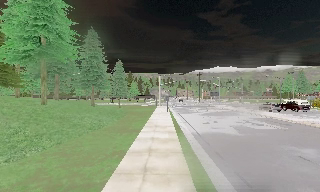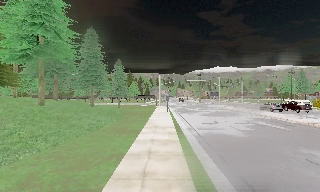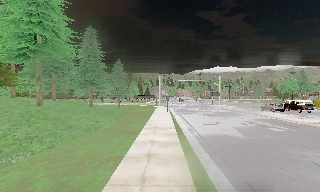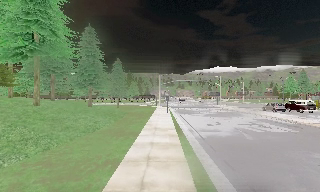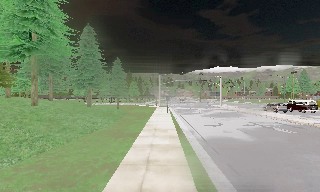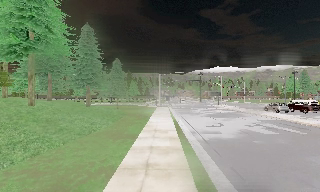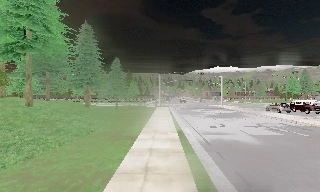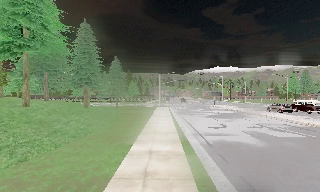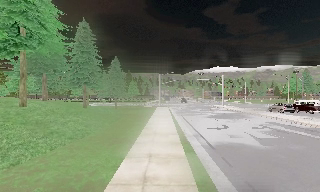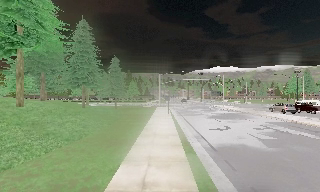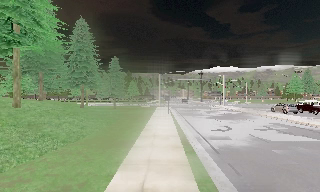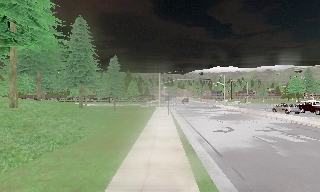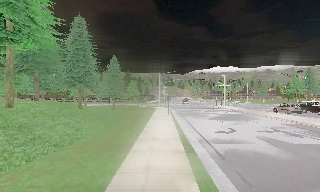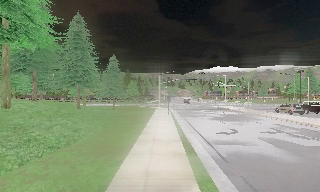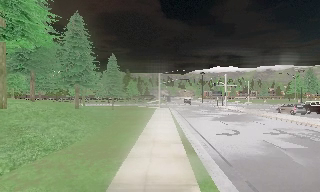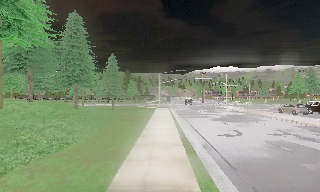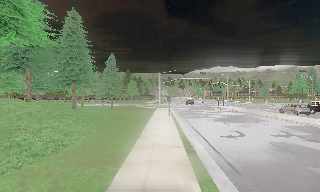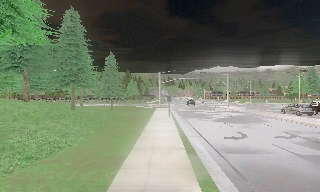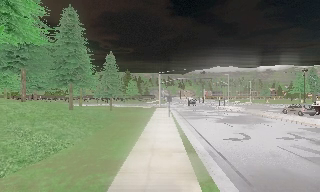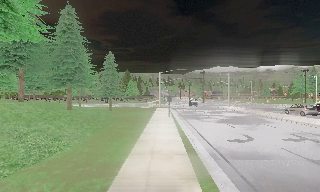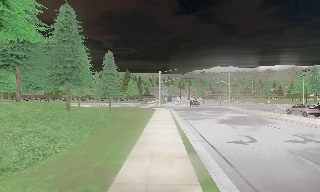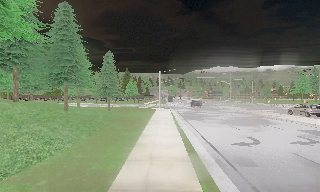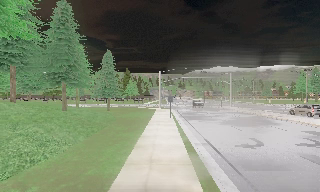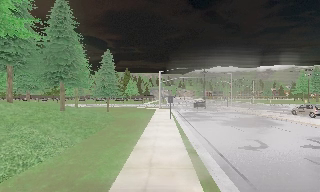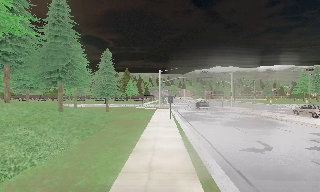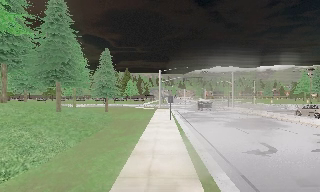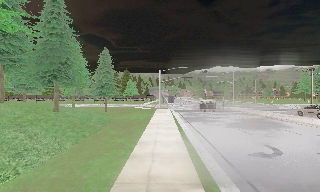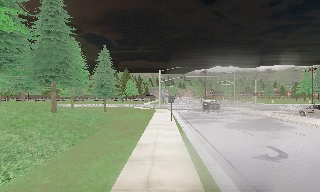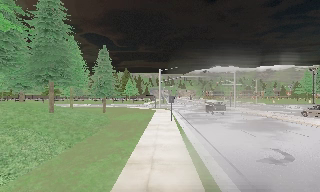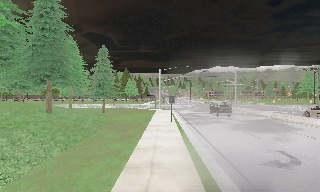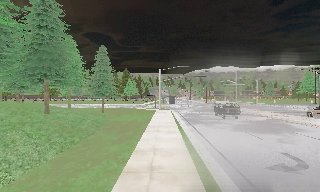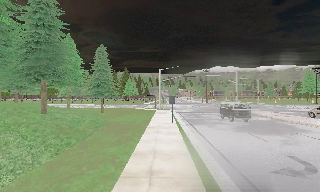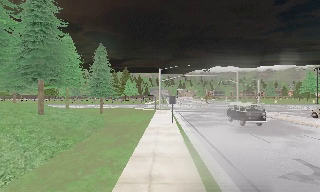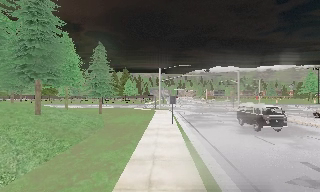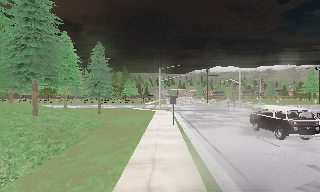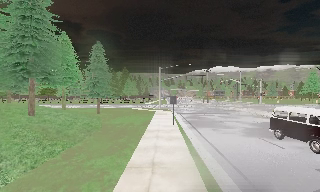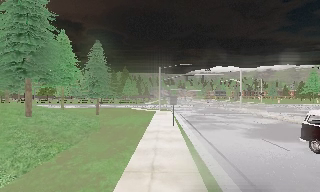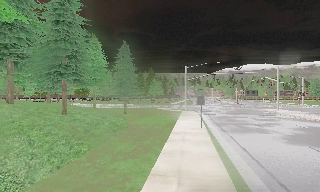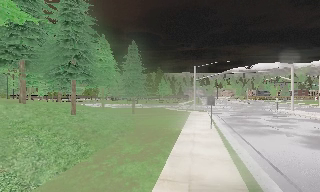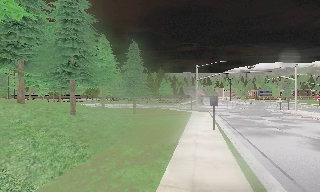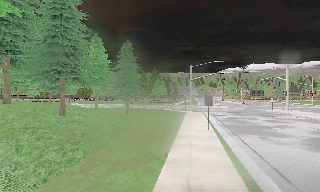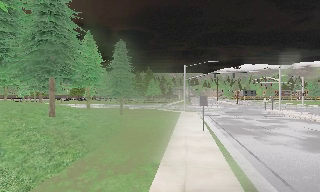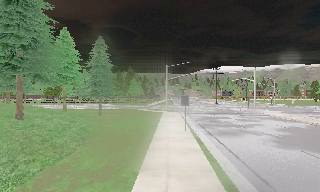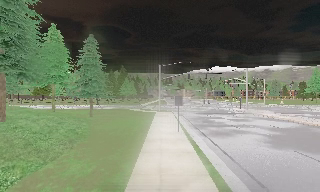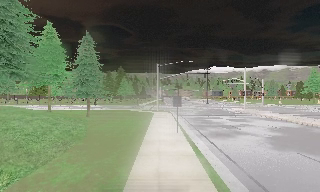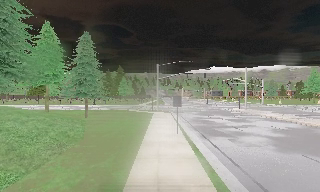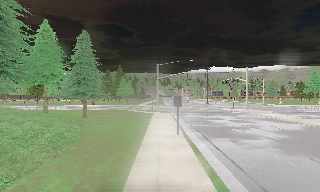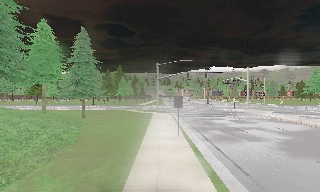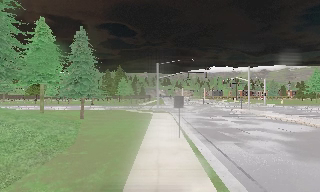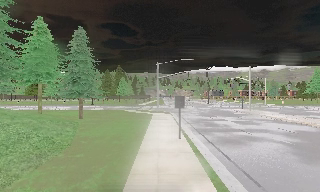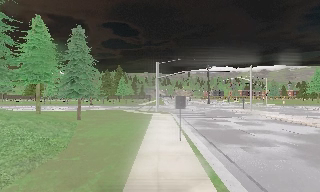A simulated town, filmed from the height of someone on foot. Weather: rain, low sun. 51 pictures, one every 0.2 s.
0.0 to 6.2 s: The camera travels forward, about 10 m, so what stands in front looms larger.
6.2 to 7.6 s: The camera pans to its left, which is counterclockwise from overhead, by about 10 degrees. It travels forward, about 2.5 m, so what stands in front looms larger.
7.6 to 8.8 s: The camera pans to its right, which is clockwise from overhead, by about 15 degrees. It travels forward, about 2 m, so what stands in front looms larger.
8.8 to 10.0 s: The camera travels forward, about 2 m, so what stands in front looms larger.
The film runs forward here.
